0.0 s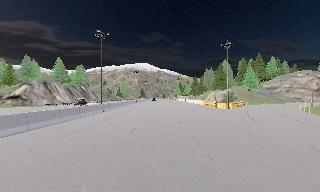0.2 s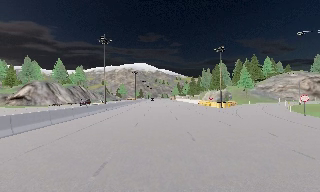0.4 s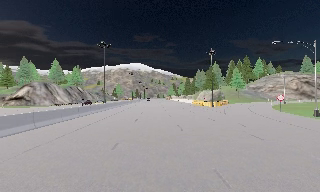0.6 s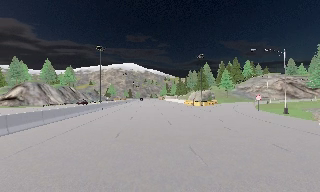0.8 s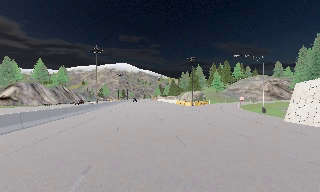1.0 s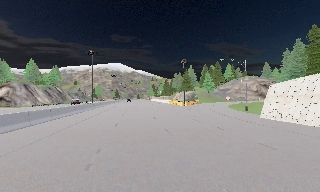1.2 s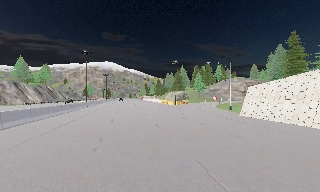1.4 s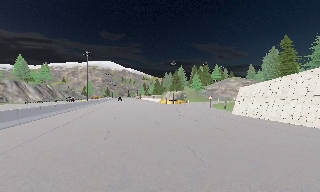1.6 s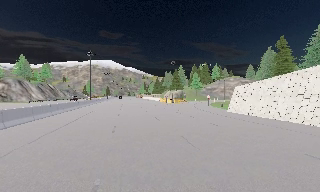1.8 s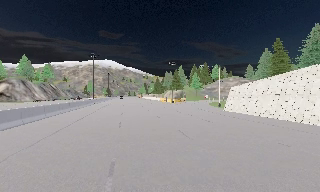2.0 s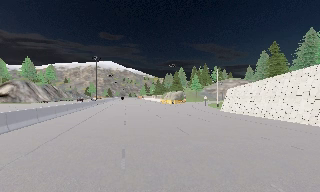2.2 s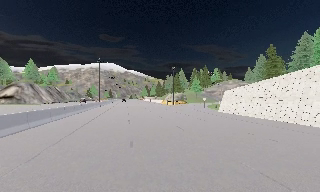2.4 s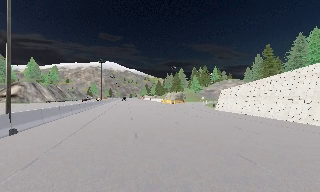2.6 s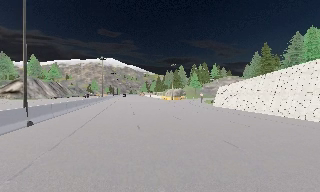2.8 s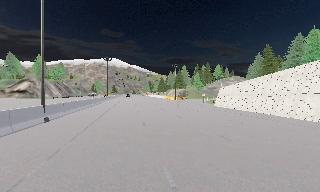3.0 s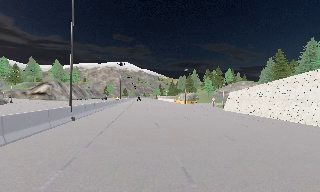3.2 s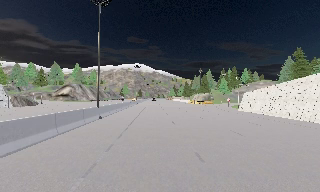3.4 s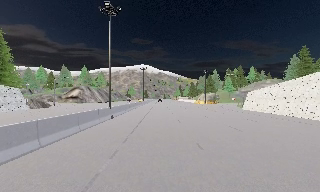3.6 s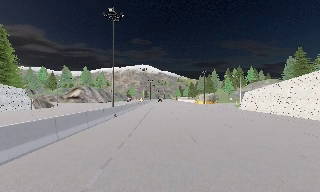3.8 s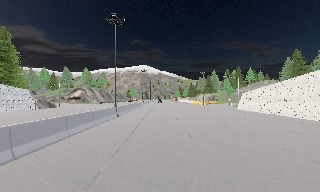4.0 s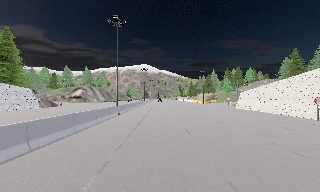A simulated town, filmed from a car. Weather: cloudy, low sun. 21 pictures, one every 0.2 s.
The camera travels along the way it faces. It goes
backward.
0.0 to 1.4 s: The scene slides to the left, as the camera pans about 10 degrees to its right. It travels backward, about 14 m, so what stands in front gets smaller.
1.4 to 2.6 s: The camera travels backward, about 8 m, so what stands in front gets smaller.
2.6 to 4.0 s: The camera pans to its left, which is counterclockwise from overhead, by about 10 degrees. It travels backward, about 8 m, so what stands in front gets smaller.
The film runs backward here.
